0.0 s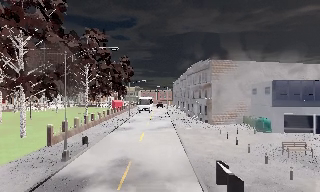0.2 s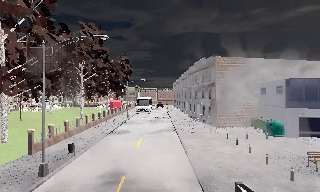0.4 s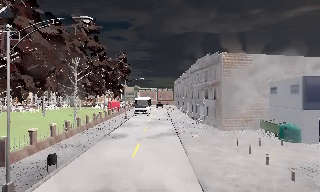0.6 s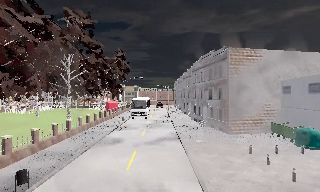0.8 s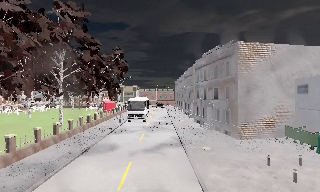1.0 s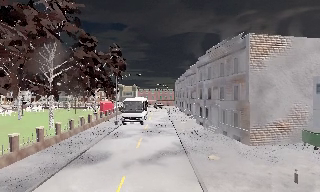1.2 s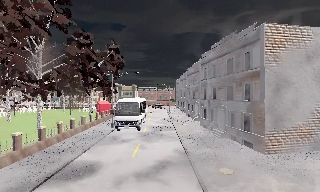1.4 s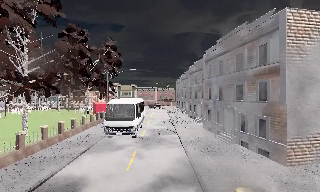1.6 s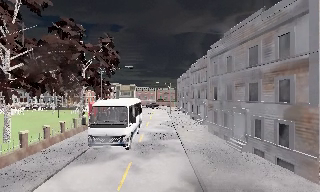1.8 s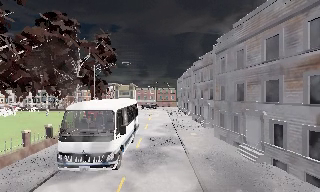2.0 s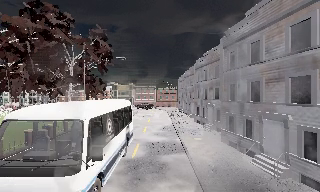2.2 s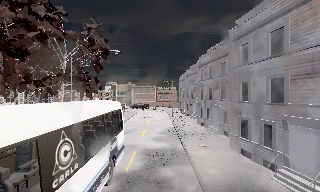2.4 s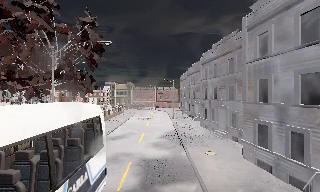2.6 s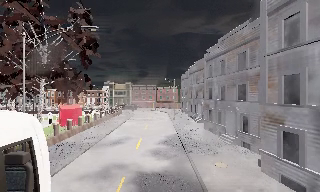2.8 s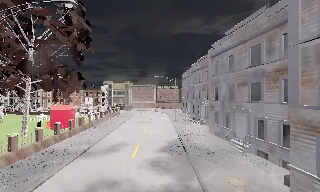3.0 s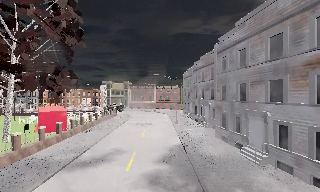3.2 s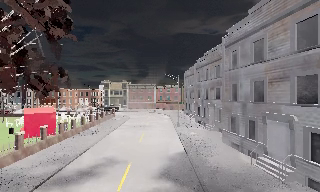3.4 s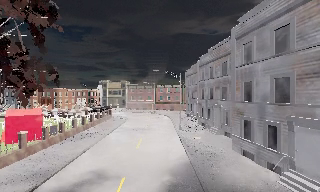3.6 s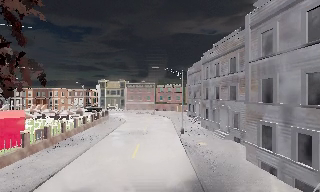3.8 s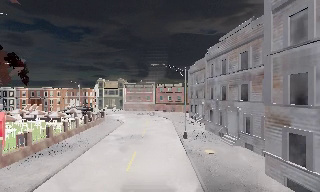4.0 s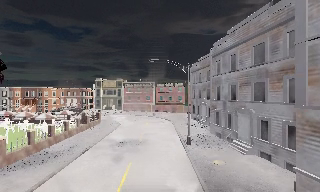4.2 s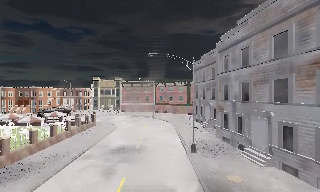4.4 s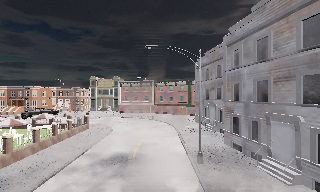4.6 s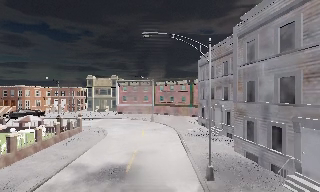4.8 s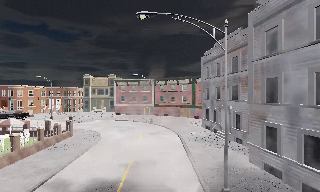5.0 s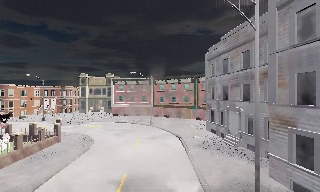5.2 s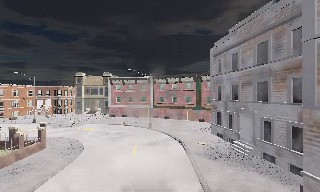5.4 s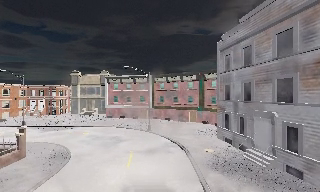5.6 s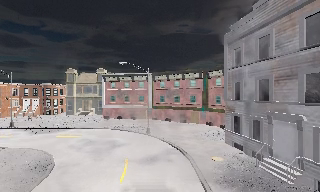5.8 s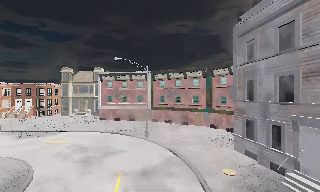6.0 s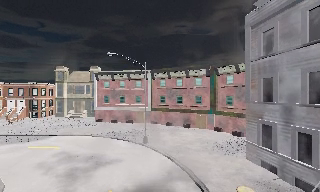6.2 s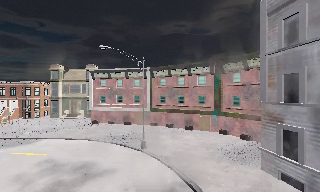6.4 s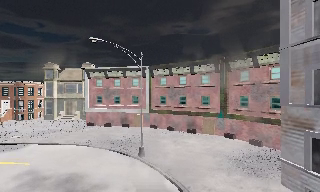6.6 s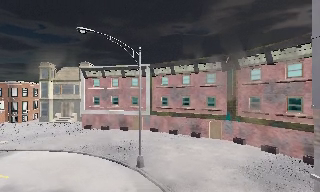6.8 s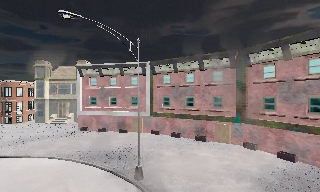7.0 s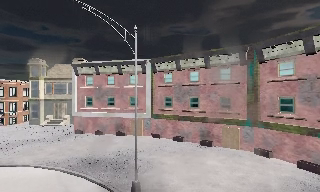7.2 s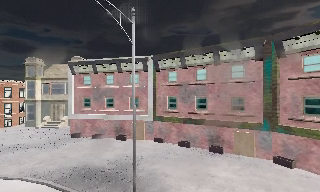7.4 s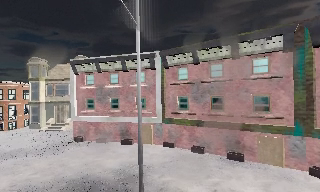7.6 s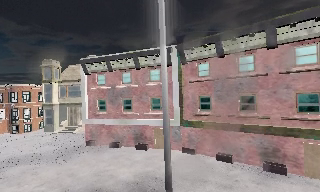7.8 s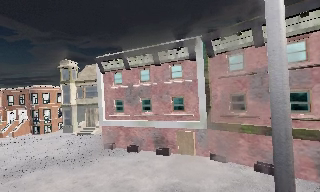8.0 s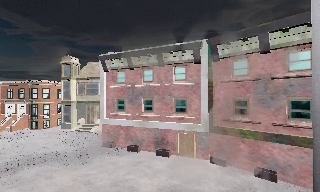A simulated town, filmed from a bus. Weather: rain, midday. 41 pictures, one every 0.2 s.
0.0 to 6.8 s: The camera travels forward, about 65 m, so what stands in front looms larger.
6.8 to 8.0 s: The camera pans to its left, which is counterclockwise from overhead, by about 15 degrees. It travels forward, about 8 m, so what stands in front looms larger.
The film runs forward here.
